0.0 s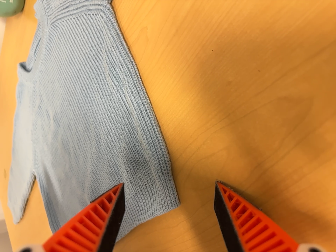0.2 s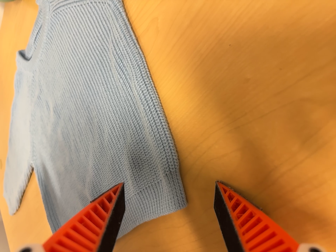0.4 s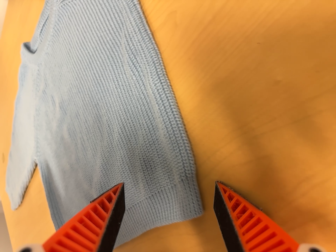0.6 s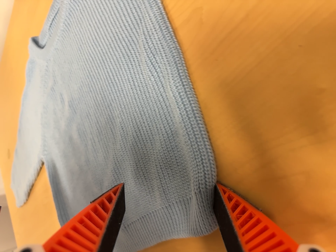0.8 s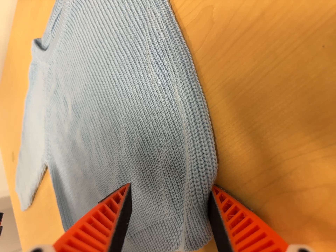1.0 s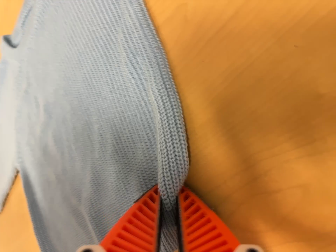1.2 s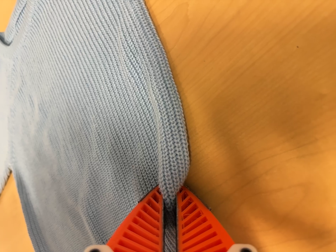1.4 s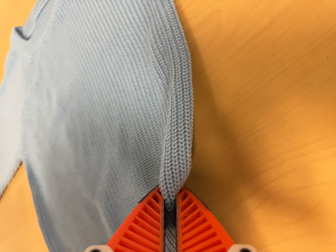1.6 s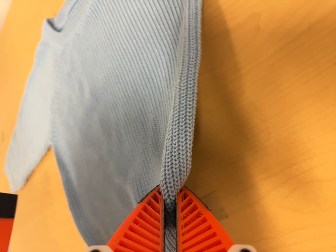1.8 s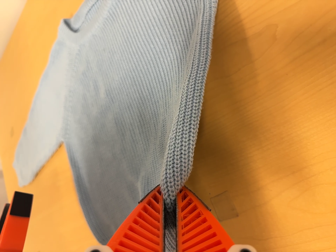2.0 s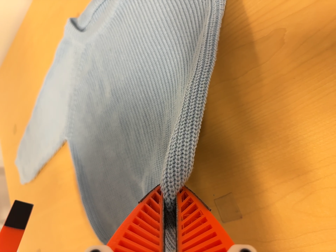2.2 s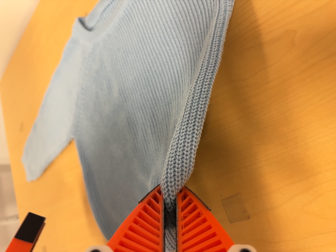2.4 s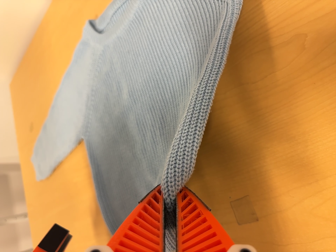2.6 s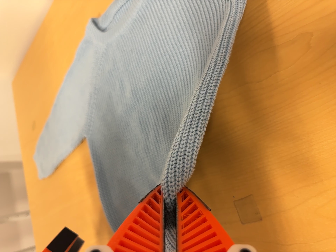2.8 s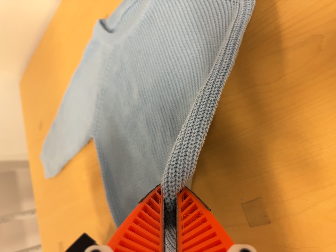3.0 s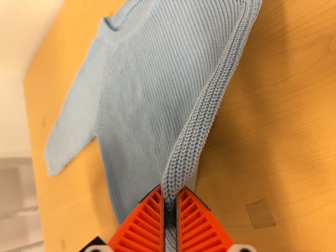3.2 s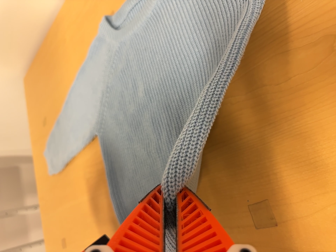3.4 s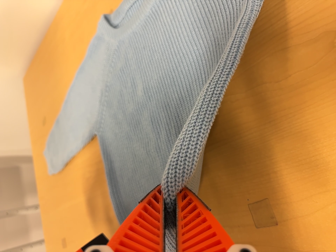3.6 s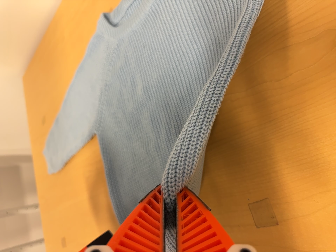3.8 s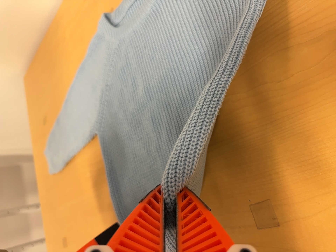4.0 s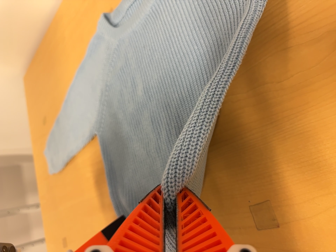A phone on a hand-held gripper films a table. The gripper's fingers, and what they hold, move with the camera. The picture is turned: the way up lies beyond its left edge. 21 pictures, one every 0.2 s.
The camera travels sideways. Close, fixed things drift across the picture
to the right.
The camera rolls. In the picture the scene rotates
clockwise.
0.0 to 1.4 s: The camera travels to its left and forward, about 9 cm.
1.4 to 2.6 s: The camera travels to its left and backward, about 8 cm, so close, fixed things drift to the right.
2.6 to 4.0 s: The camera keeps its place and its aim.
The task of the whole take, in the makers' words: fold up.
The film runs forward here.
